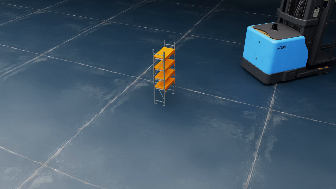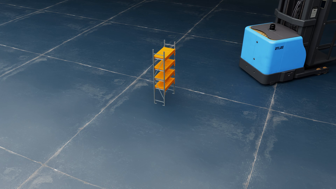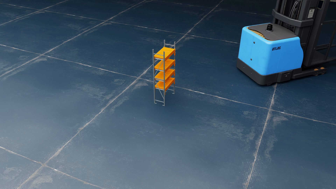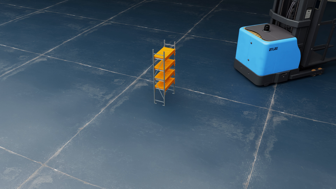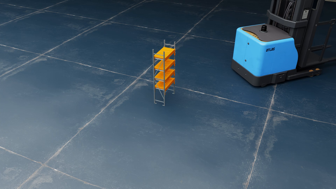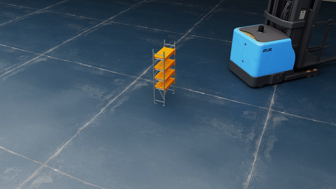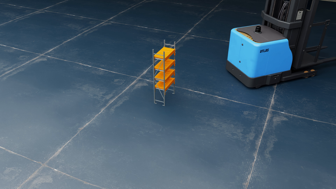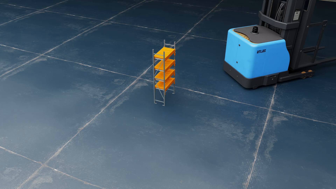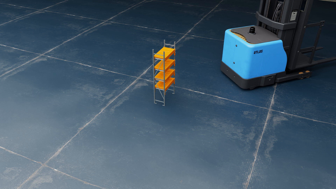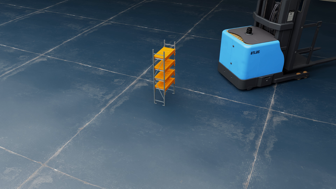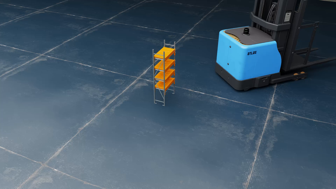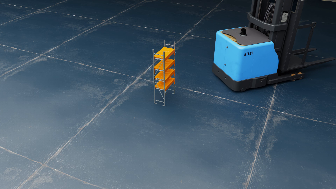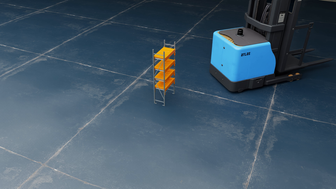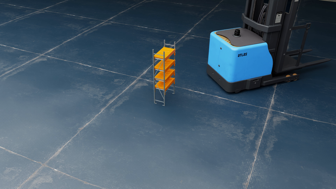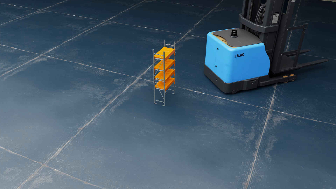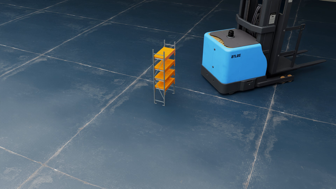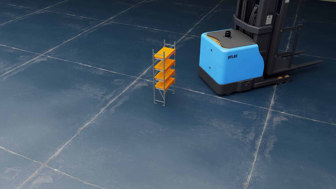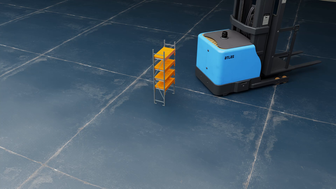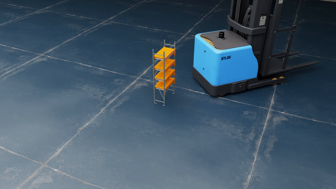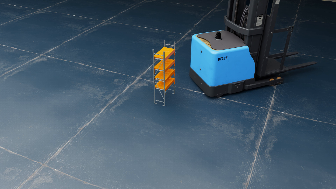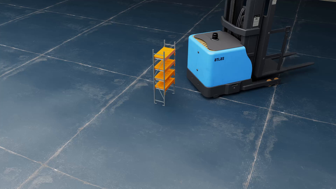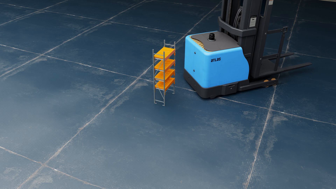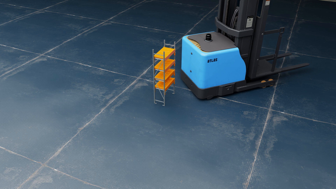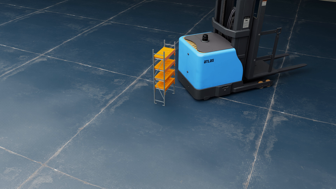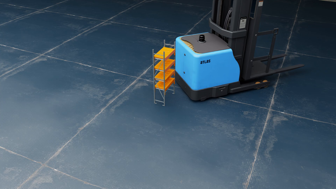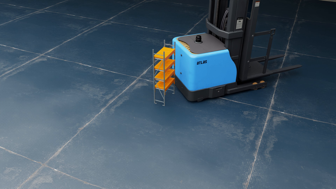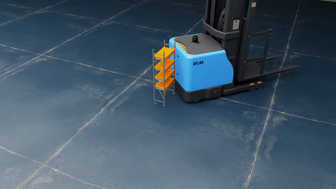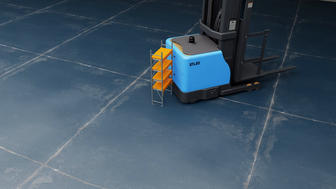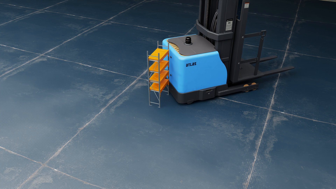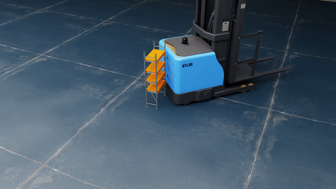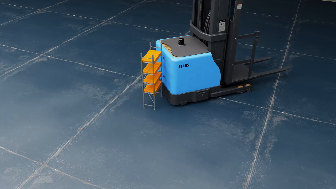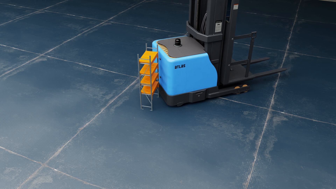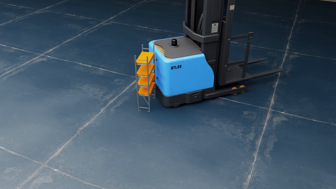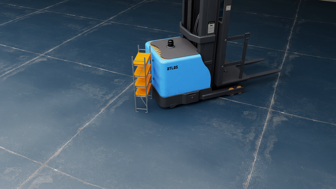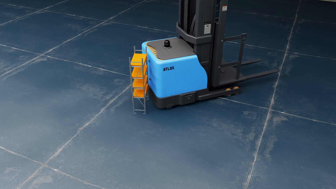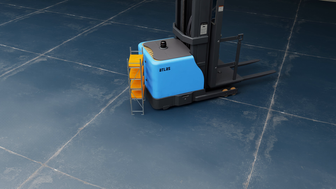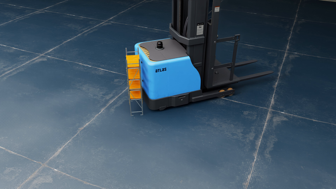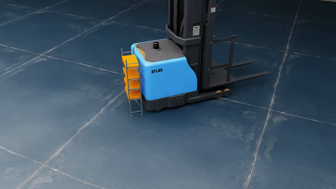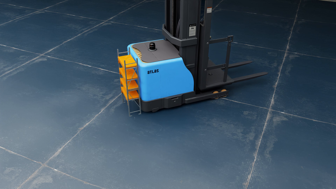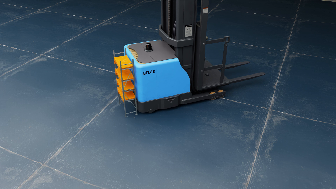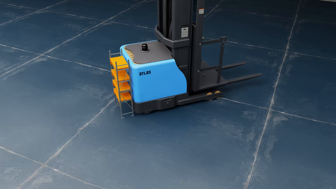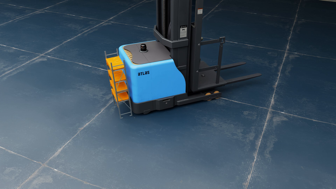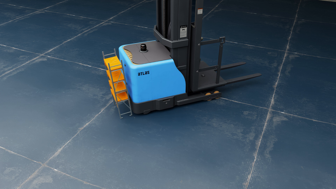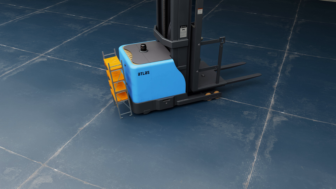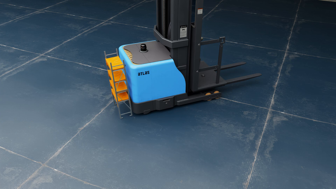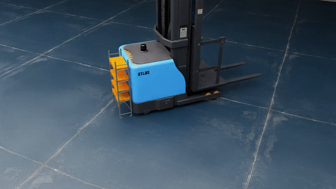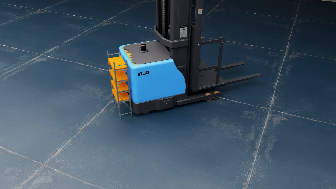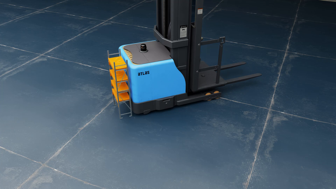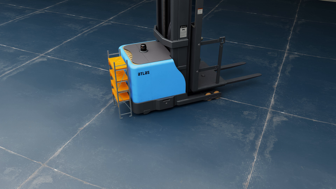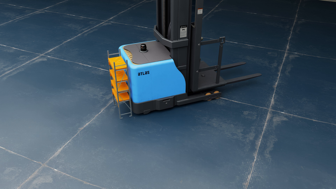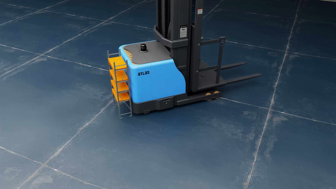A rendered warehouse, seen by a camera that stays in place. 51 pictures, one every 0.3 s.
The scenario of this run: A forklift runs into an object in its way.
